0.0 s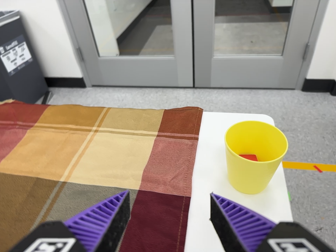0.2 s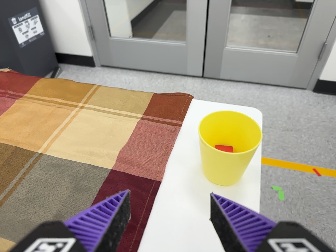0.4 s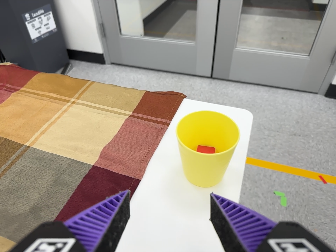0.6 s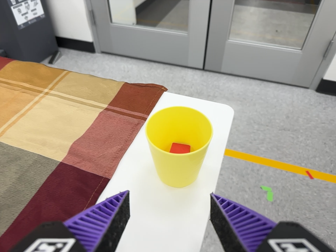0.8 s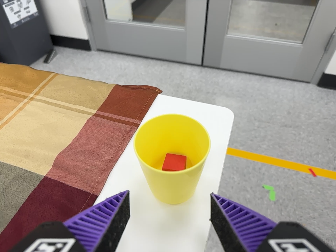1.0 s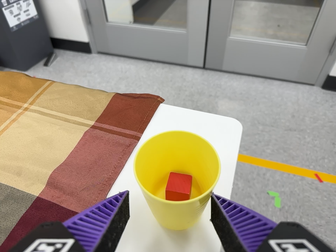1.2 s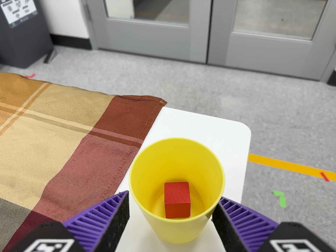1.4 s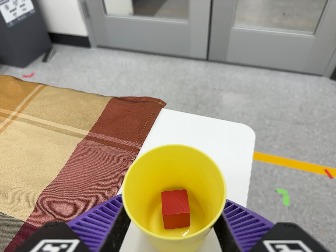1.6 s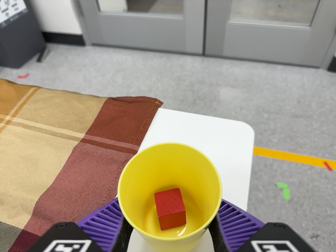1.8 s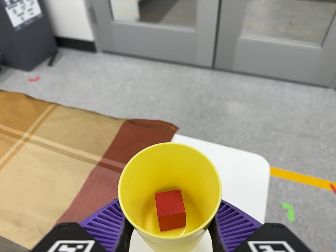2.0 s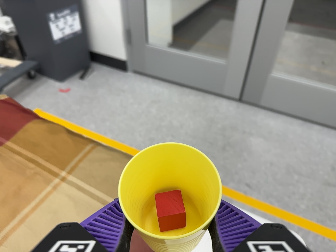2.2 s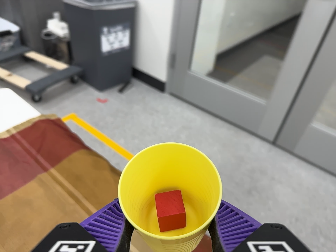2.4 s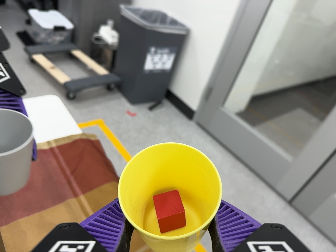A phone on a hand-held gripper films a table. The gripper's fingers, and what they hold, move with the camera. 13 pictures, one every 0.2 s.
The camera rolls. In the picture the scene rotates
clockwise.
0.0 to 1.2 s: The camera travels to its right and forward, about 18 cm, so close, fixed things drift to the left.
1.2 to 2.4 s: The scene slides to the right, as the camera pans about 15 degrees to its left. It travels toward the top of its view and to its left, about 28 cm, so close, fixed things drift downward. Its aim tips toward the top of its view by about 10 degrees, and the scene shifts downward. It rolls about its line of sight by about 35 degrees, and the scene rotates clockwise.
The film runs forward here.
